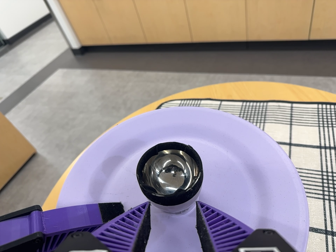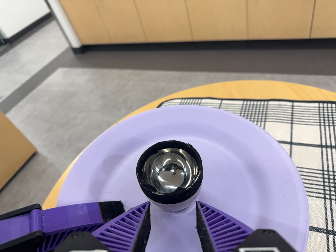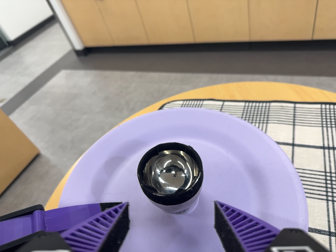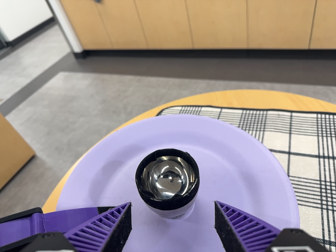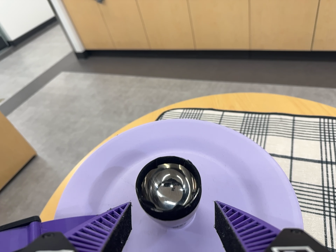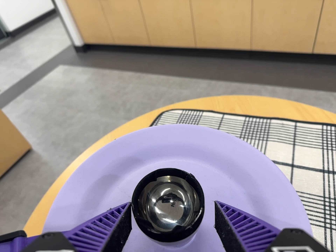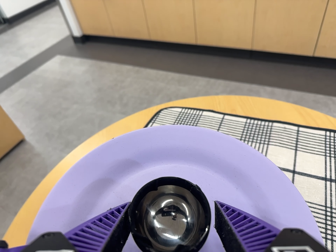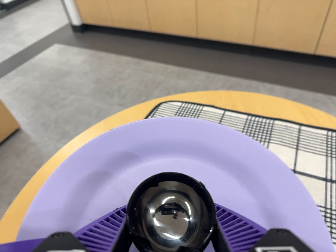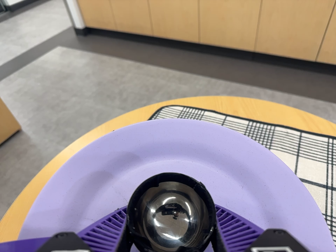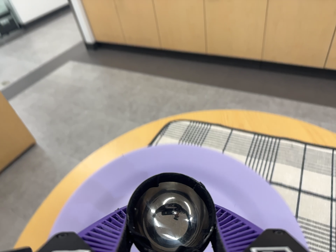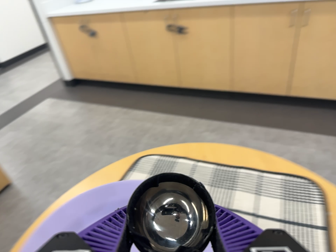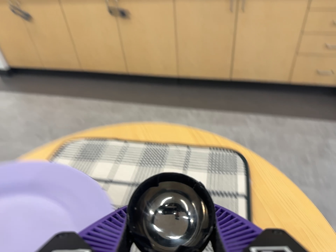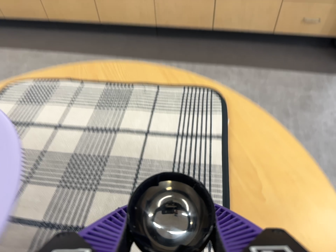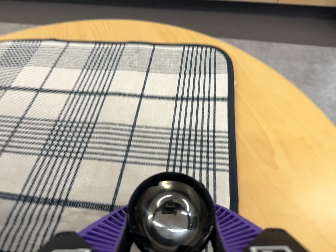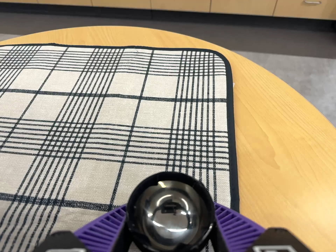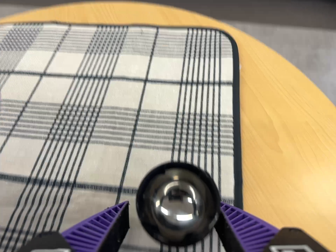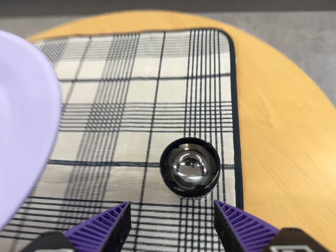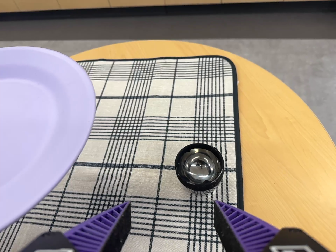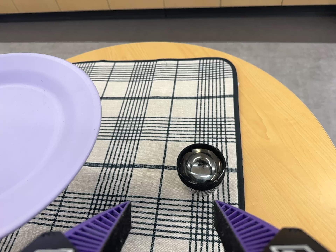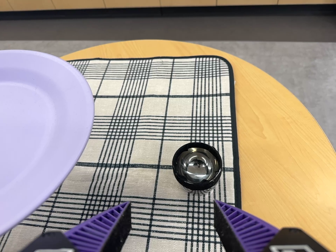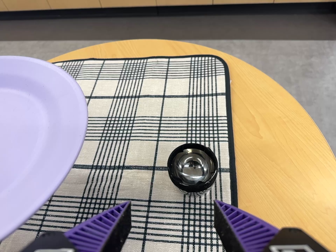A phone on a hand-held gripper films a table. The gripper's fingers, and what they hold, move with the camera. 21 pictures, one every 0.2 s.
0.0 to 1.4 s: The camera travels forward, about 6 cm, so what stands in front looms larger. It rolls about its line of sight by about 10 degrees, and the scene rotates clockwise.
1.4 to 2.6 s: The scene slides to the left, as the camera pans about 15 degrees to its right. It travels to its right, forward and toward the bottom of its view, about 18 cm, so close, fixed things drift to the left.
2.6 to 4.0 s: The camera travels backward, about 14 cm, so what stands in front gets smaller.
The film runs forward here.
